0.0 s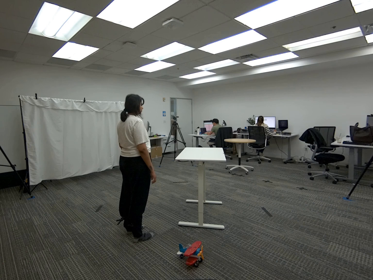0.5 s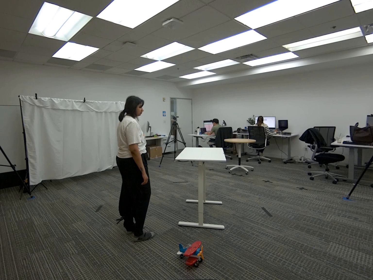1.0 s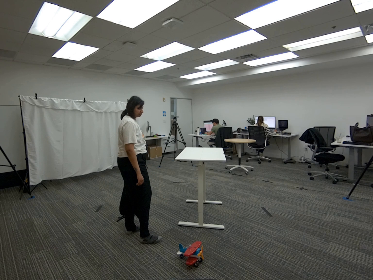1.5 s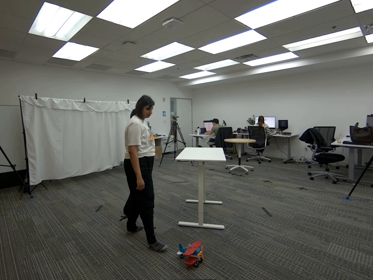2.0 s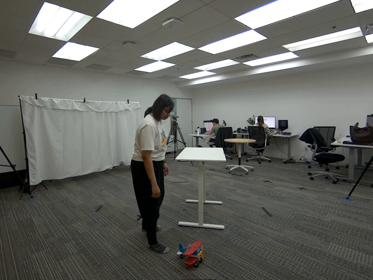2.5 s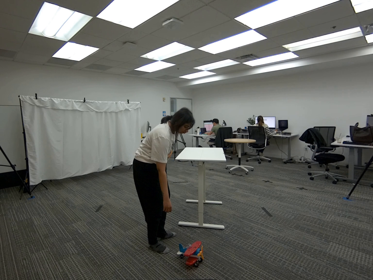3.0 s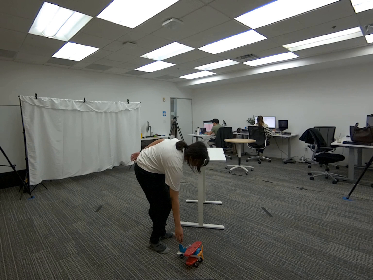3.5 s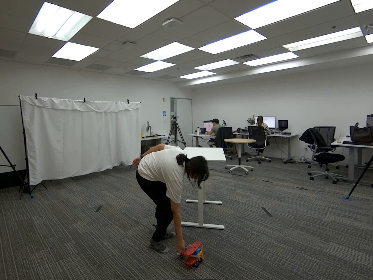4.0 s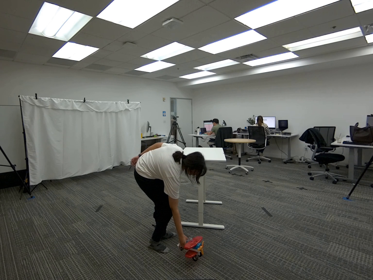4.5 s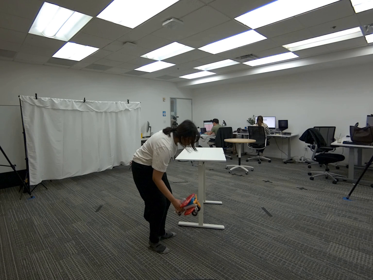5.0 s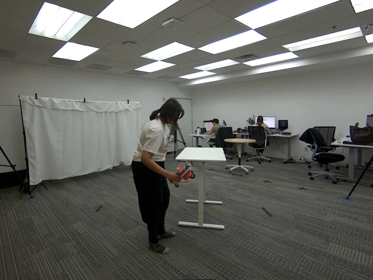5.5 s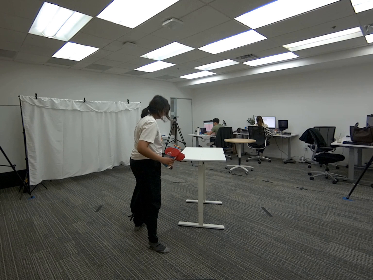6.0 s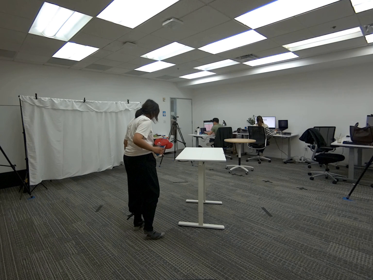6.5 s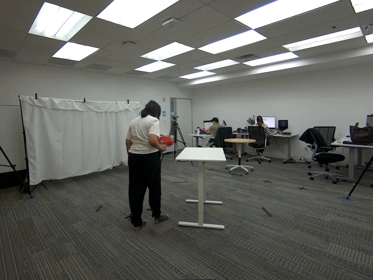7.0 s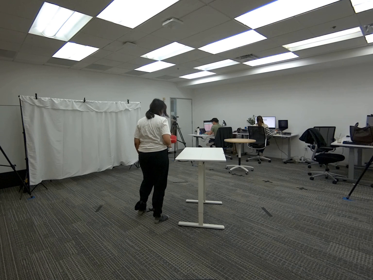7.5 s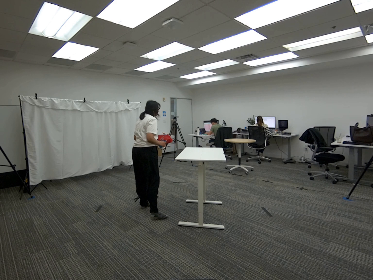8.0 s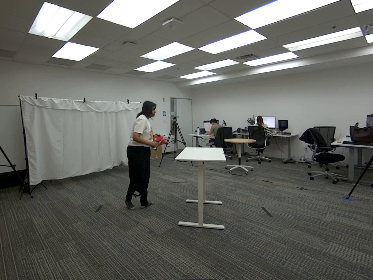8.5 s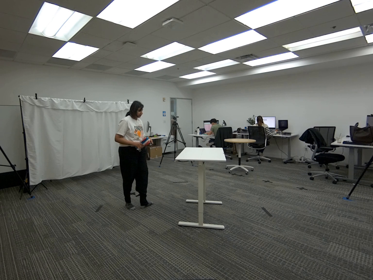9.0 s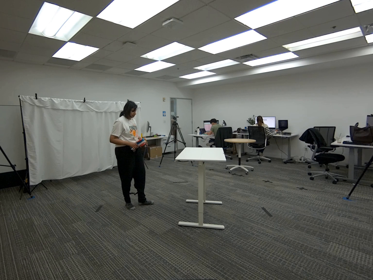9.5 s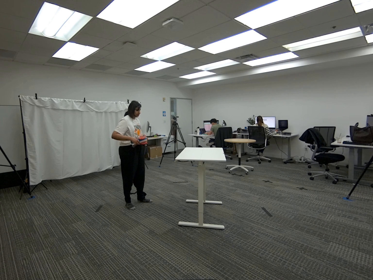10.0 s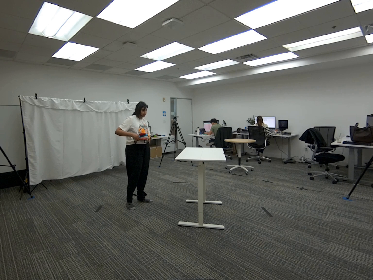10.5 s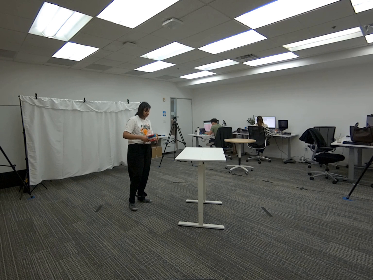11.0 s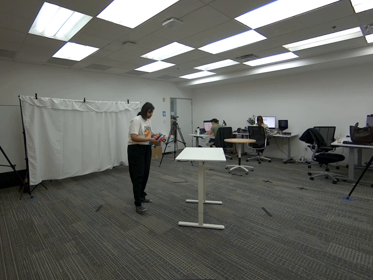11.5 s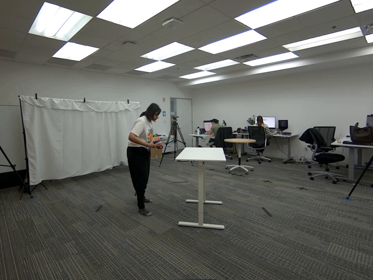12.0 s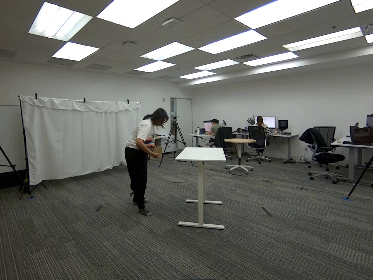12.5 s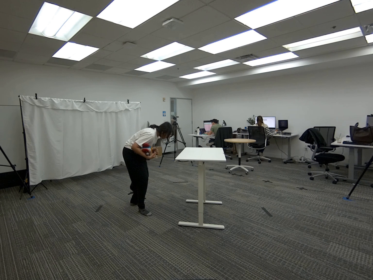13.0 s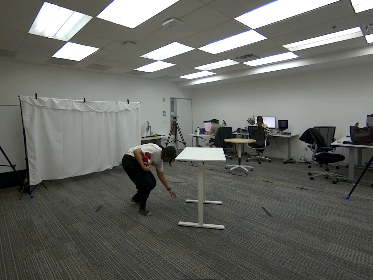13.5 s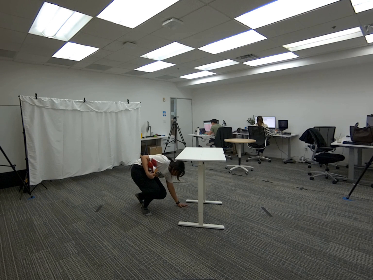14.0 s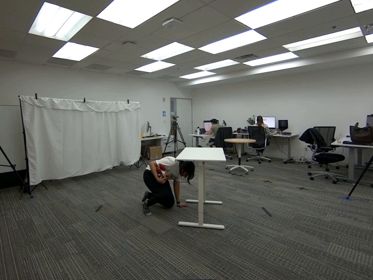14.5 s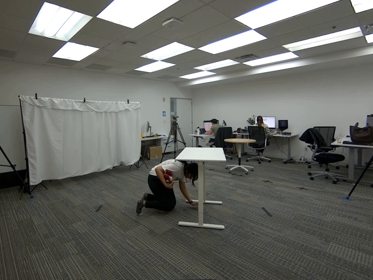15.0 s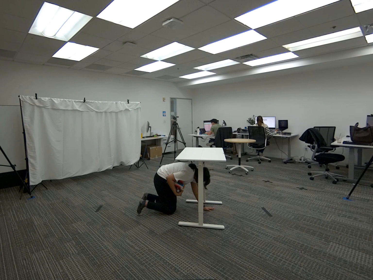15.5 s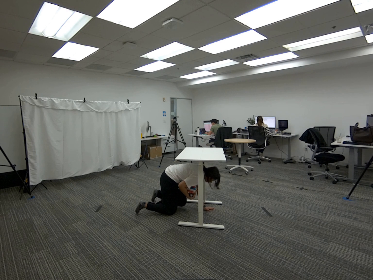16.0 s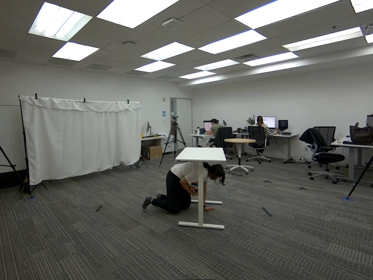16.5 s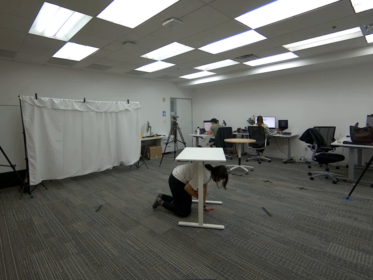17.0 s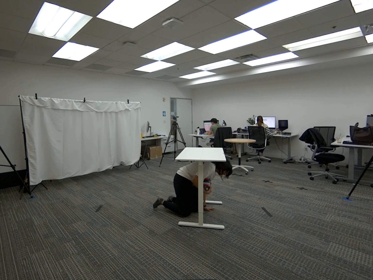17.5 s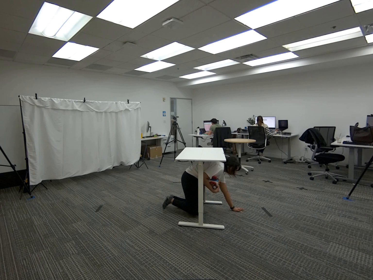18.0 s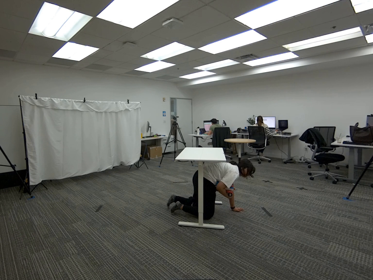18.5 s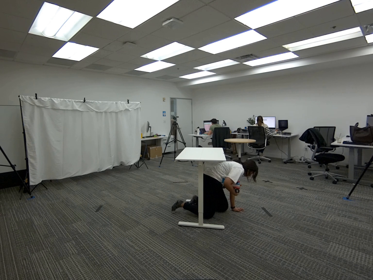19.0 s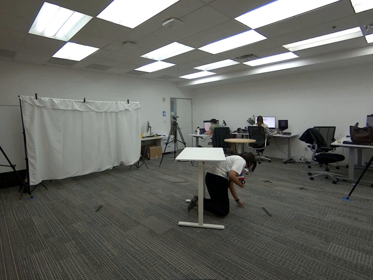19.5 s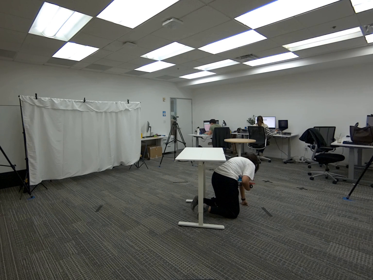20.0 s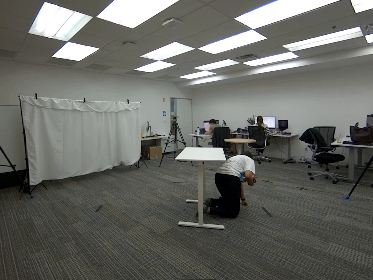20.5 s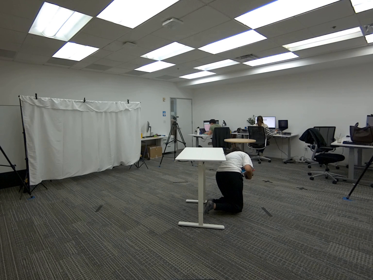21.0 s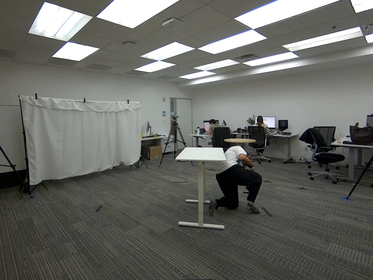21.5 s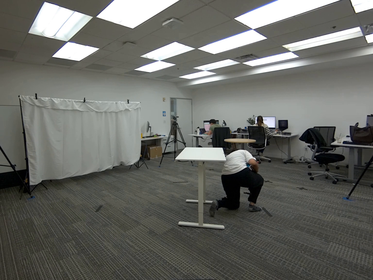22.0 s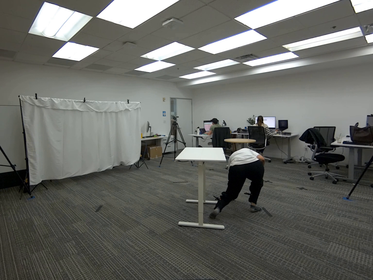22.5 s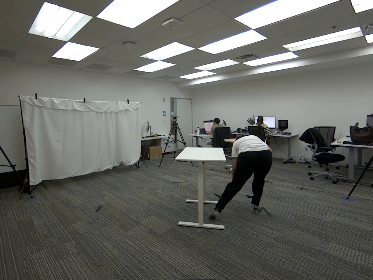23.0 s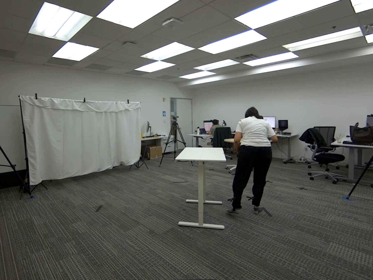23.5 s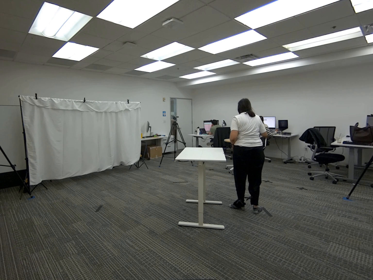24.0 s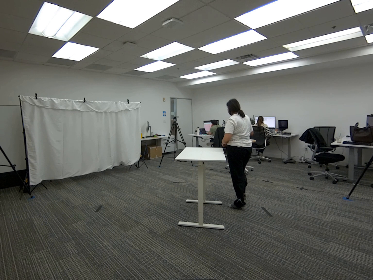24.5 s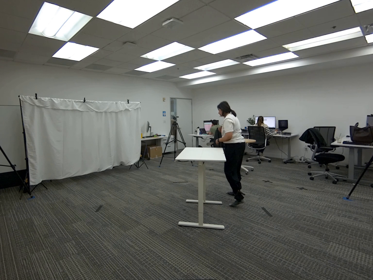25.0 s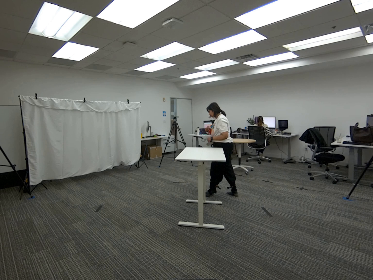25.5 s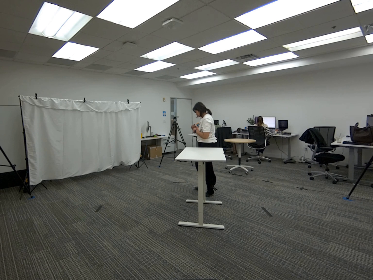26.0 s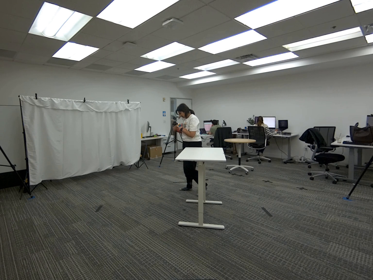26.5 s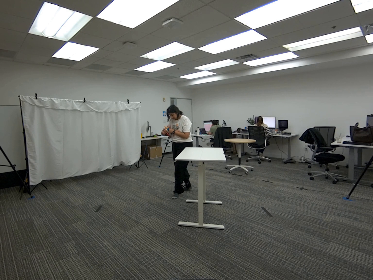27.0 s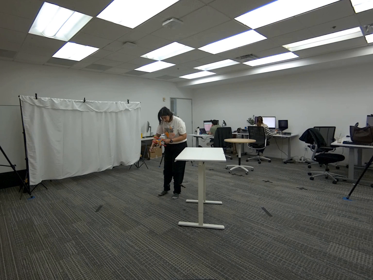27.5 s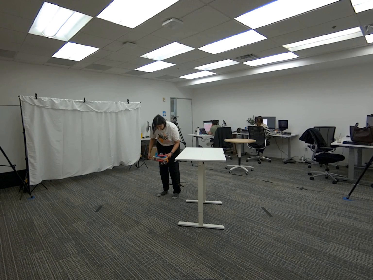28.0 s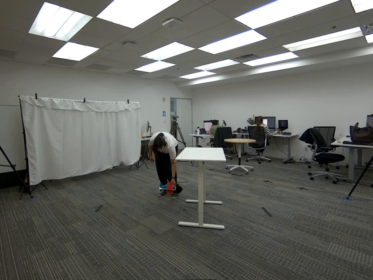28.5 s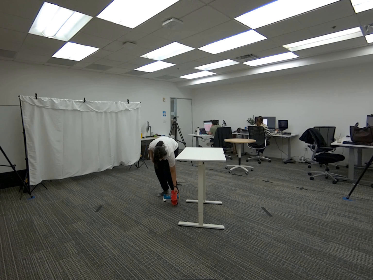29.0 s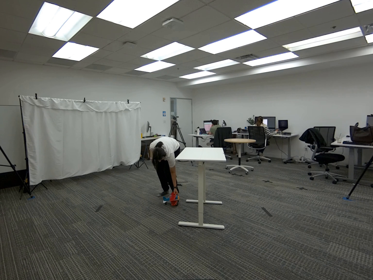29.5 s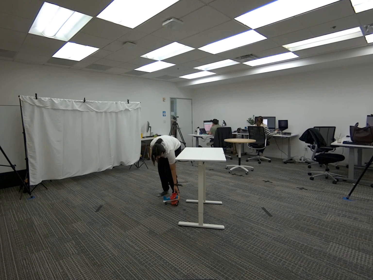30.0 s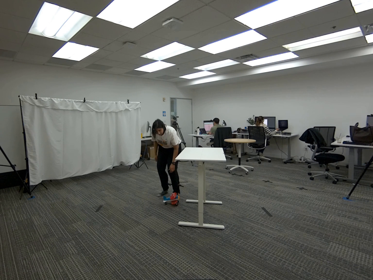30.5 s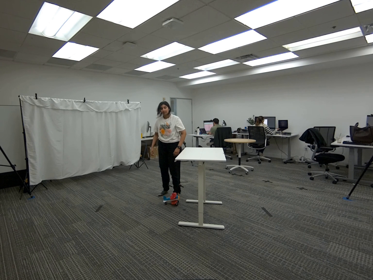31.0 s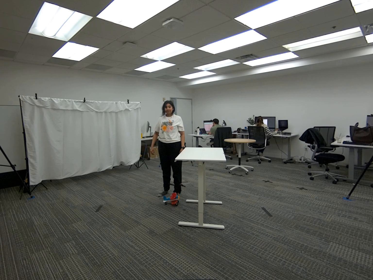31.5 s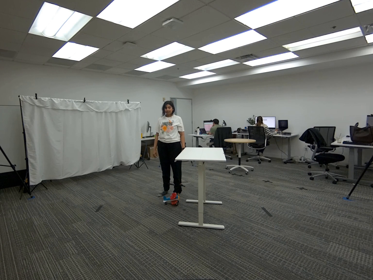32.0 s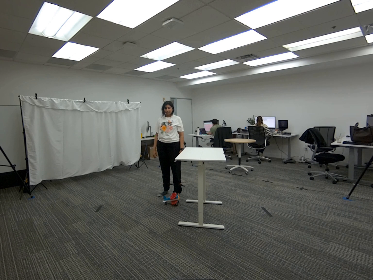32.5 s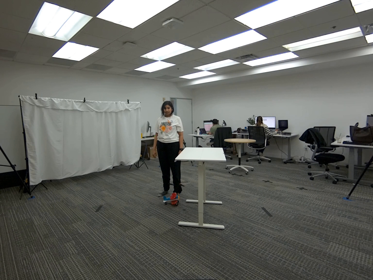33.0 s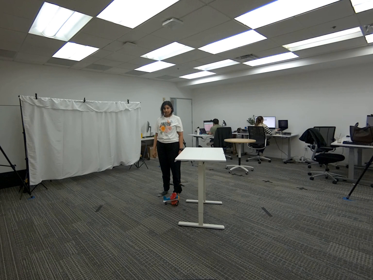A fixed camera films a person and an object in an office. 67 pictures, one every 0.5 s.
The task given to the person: Walk to the airplane on the ground, pick it up with your right hand, tuck it under your left arm, and crawl under and through the desk. Place the airplane back on the ground.
